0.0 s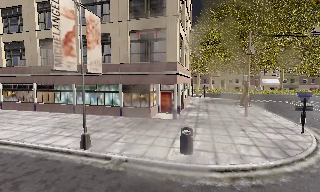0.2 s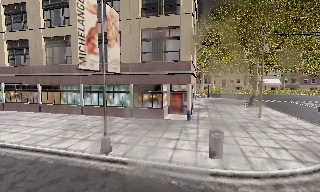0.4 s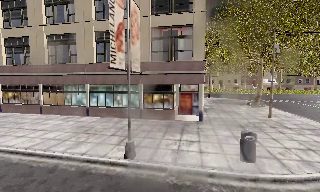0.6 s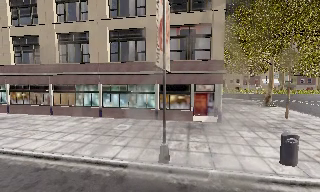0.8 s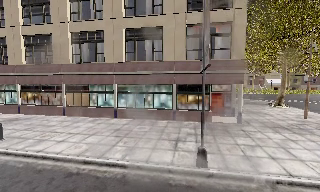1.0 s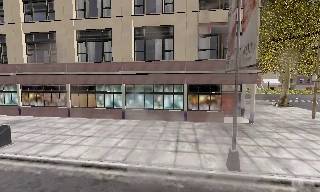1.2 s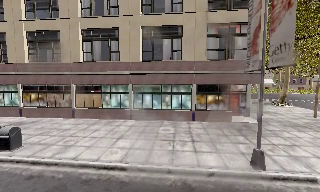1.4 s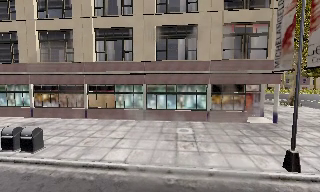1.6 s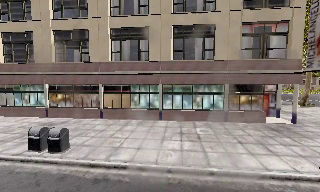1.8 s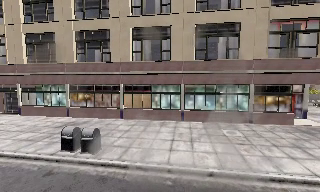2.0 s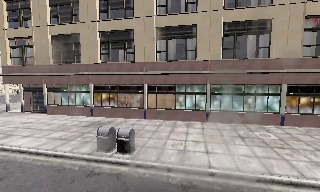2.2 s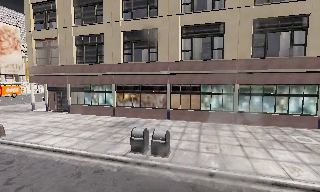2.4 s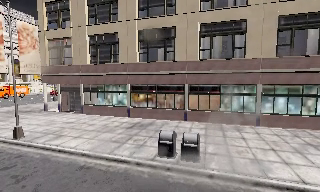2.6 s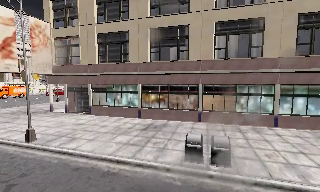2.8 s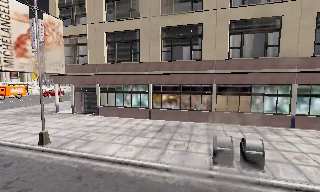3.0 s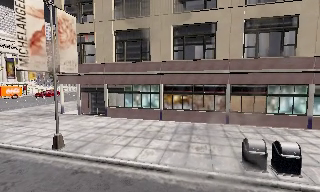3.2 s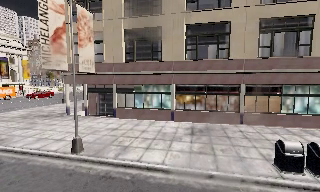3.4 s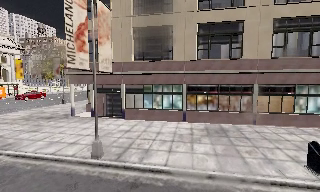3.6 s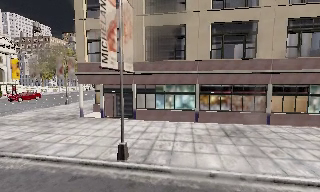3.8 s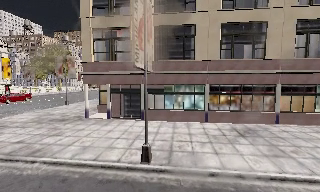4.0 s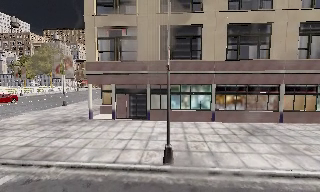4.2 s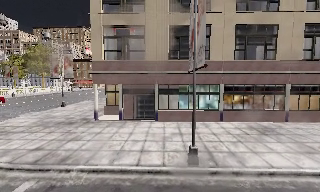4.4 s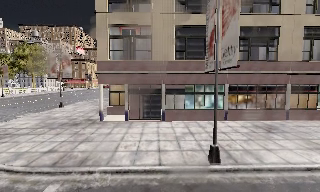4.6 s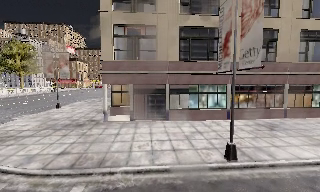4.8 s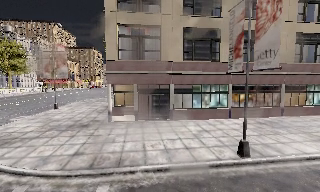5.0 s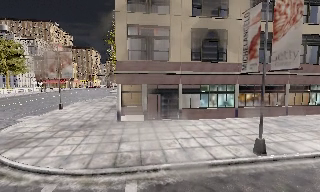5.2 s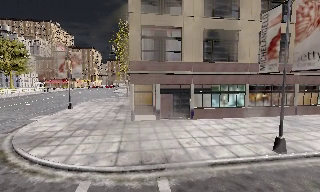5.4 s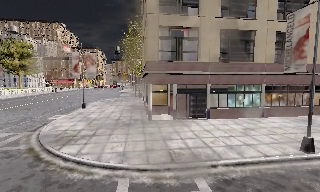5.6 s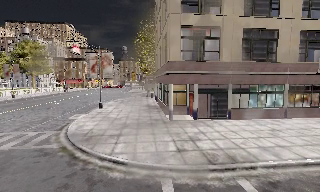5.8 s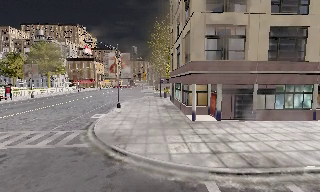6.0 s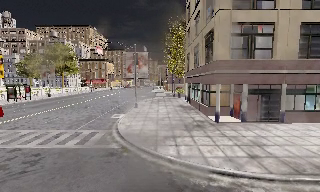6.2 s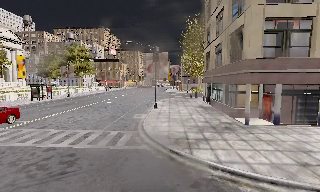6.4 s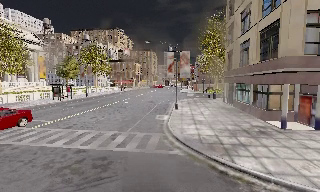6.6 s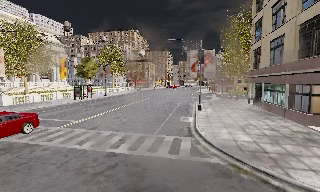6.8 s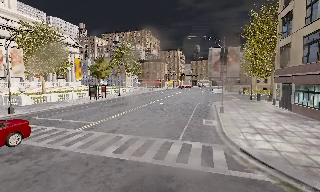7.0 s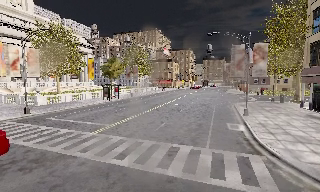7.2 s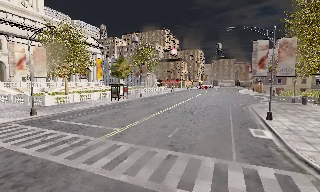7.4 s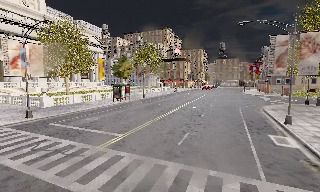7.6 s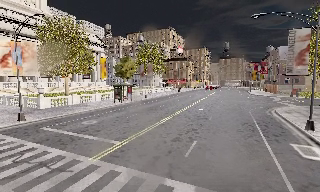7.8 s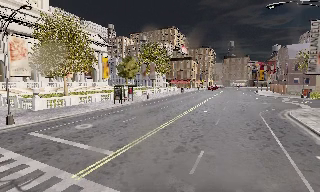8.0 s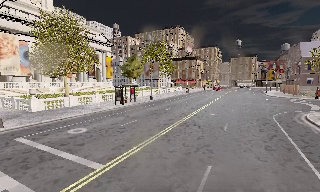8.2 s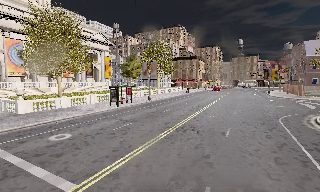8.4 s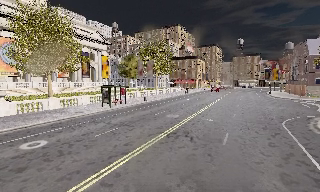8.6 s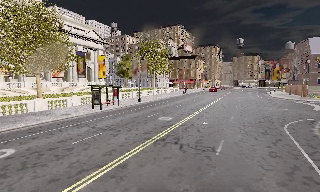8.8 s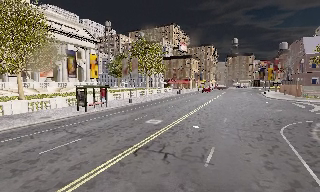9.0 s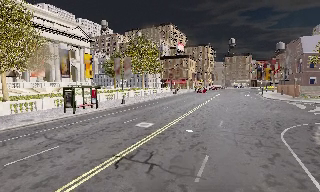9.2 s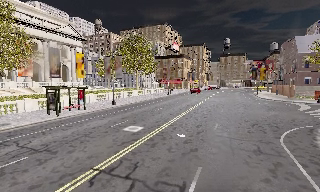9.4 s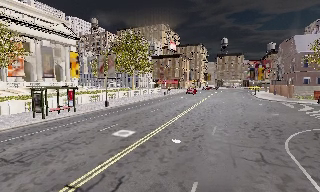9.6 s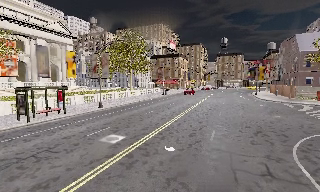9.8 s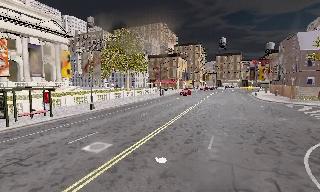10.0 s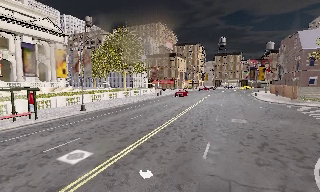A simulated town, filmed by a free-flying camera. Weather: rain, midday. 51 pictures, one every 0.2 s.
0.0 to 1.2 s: The camera travels to its left, about 8 m, so close, fixed things drift to the right.
1.2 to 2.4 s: The camera swings to its left by about 10 degrees, and the scene slides to the right. It travels to its left, about 7 m, so close, fixed things drift to the right.
2.4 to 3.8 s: The camera travels to its left, about 9 m, so close, fixed things drift to the right.
3.8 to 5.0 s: The camera pans to its right, which is clockwise from overhead, by about 15 degrees. It travels to its left, about 7 m.
5.0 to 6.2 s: The scene slides to the right, as the camera pans about 10 degrees to its left. It travels to its left, about 7 m, so close, fixed things drift to the right.
6.2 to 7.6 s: The scene slides to the right, as the camera pans about 20 degrees to its left. It travels forward and to its left, about 8 m, so what stands in front looms larger.
7.6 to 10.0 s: The camera travels forward and to its right, about 14 m, so what stands in front looms larger.
The film runs forward here.
